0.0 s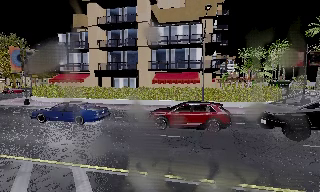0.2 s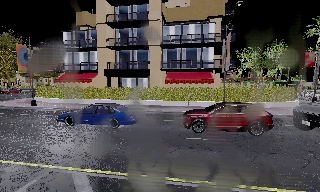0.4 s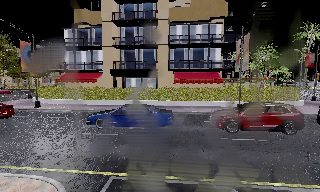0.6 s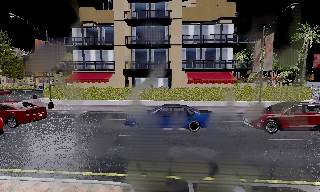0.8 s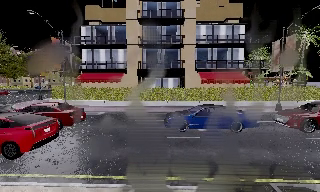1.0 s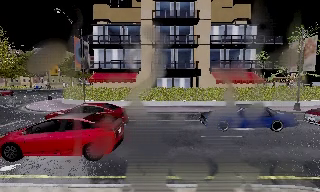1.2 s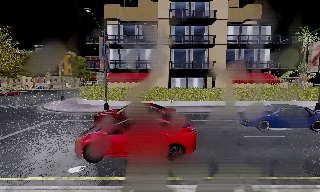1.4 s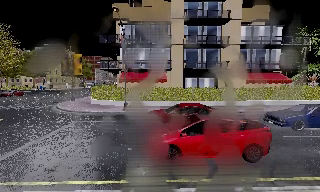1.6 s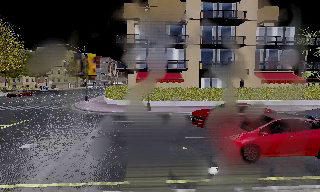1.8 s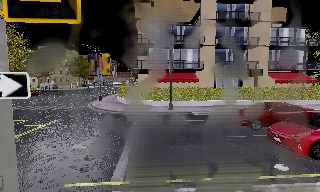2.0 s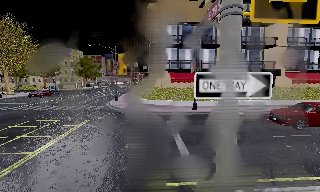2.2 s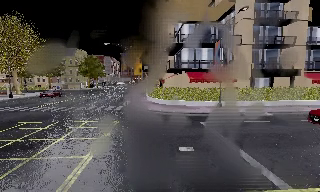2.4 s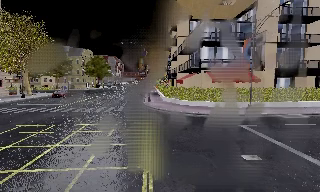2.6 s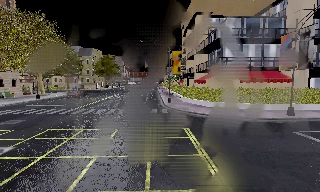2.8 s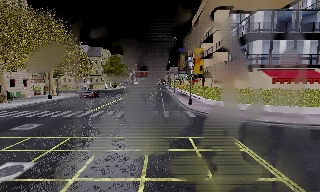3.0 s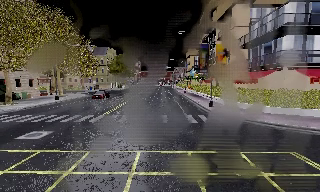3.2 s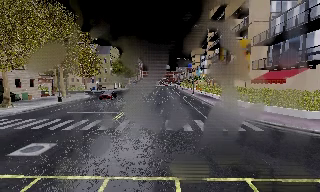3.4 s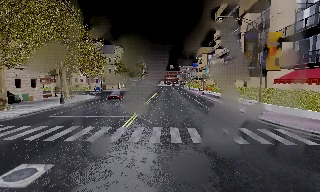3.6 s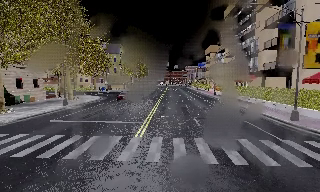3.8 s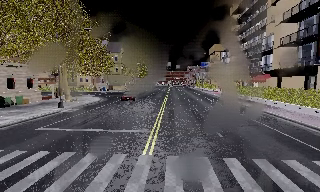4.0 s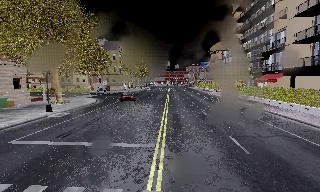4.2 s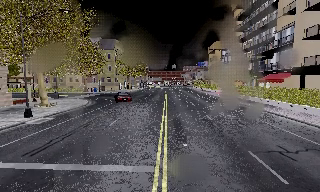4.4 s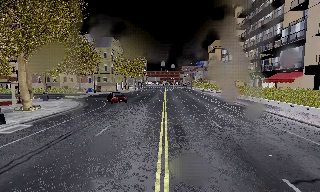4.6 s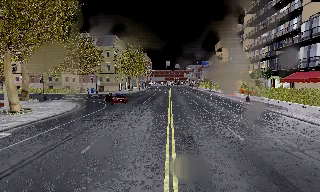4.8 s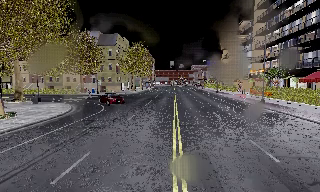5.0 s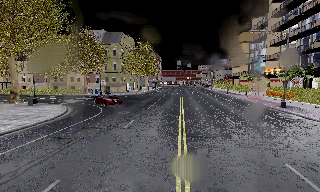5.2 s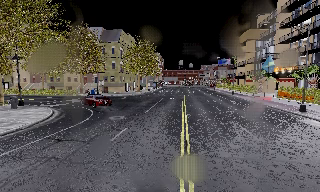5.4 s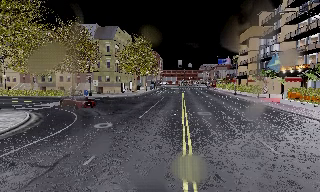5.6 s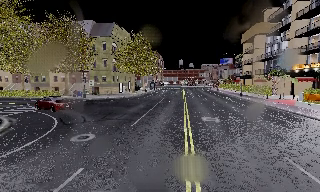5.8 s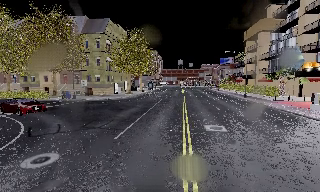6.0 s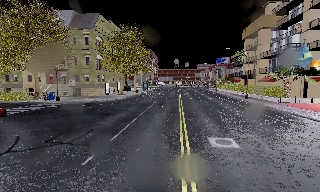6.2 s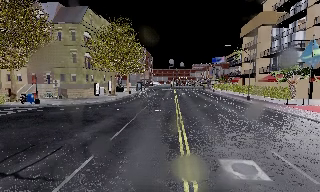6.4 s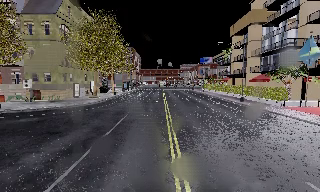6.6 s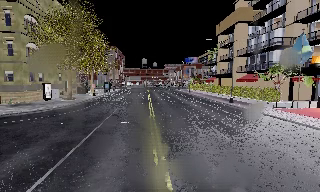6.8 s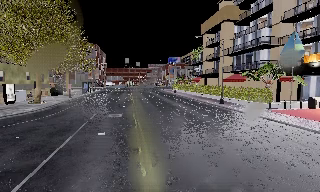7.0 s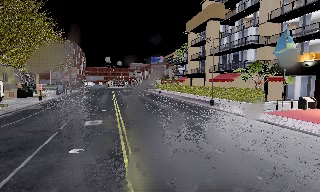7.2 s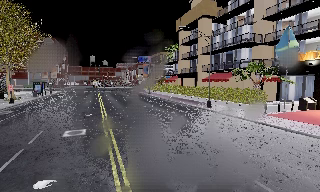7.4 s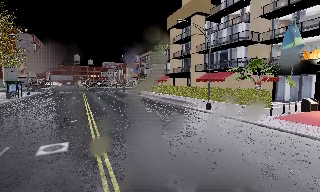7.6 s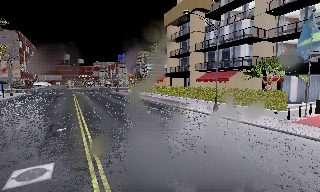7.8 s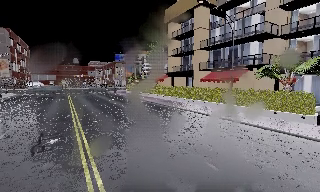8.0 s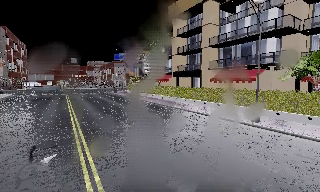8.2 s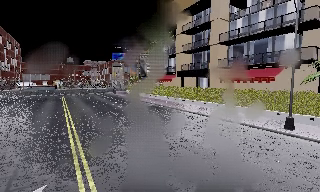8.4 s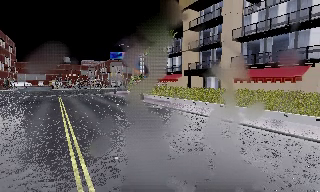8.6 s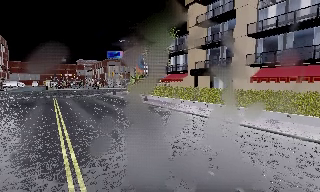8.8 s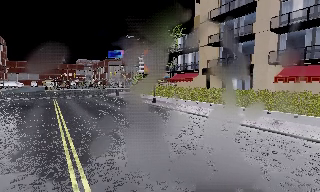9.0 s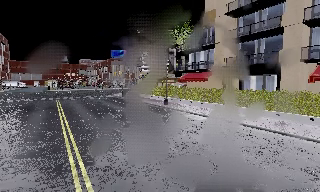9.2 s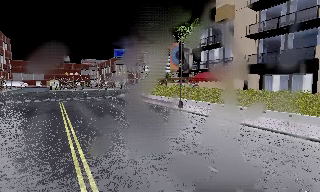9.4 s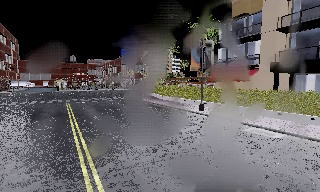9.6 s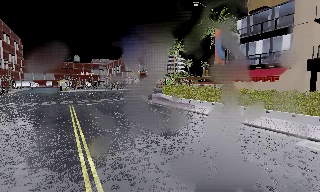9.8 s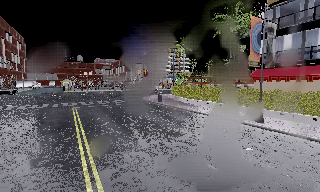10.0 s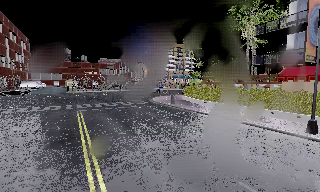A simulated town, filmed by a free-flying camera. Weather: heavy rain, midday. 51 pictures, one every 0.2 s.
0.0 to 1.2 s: The camera pans to its right, which is clockwise from overhead, by about 10 degrees. It travels to its left, about 14 m, so close, fixed things drift to the right.
1.2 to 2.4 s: The camera travels to its left, about 14 m, so close, fixed things drift to the right.
2.4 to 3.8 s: The camera travels forward and to its left, about 15 m, so what stands in front looms larger.
3.8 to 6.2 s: The camera travels forward, about 25 m, so what stands in front looms larger.
6.2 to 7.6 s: The camera pans to its right, which is clockwise from overhead, by about 35 degrees. It travels forward, about 14 m.
7.6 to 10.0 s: The camera travels forward and to its left, about 25 m, so what stands in front looms larger.
The film runs backward here.
